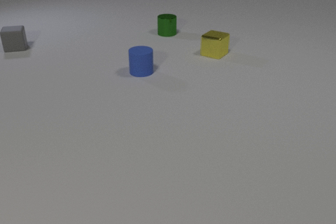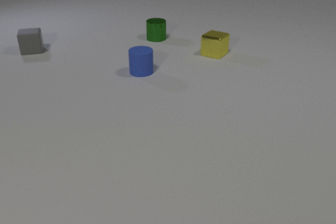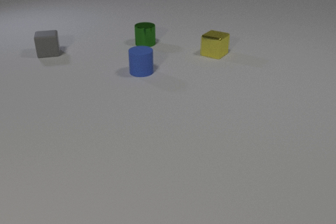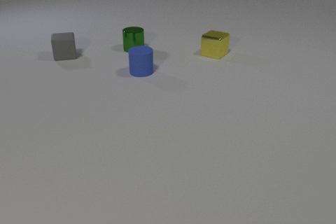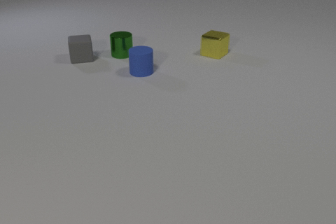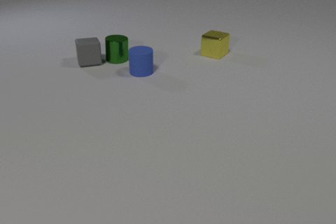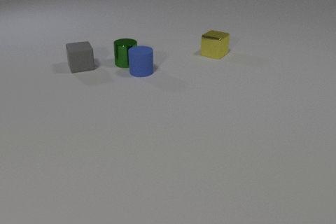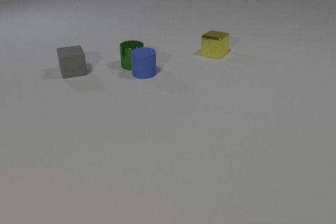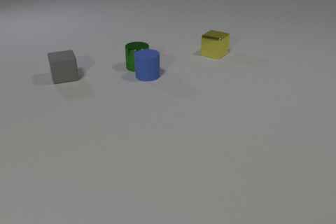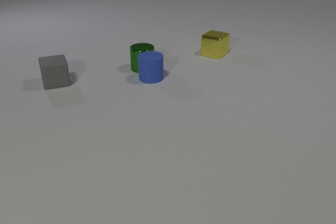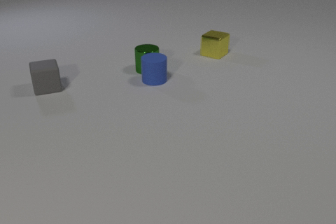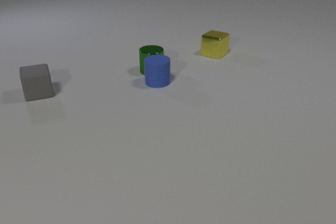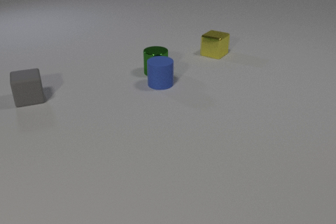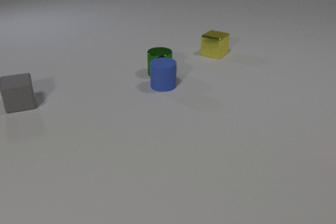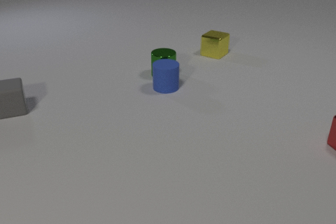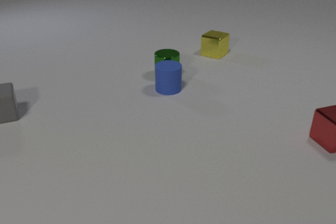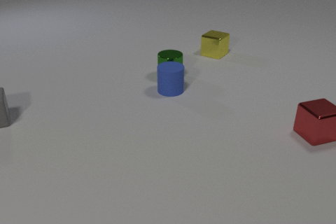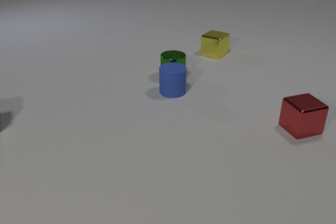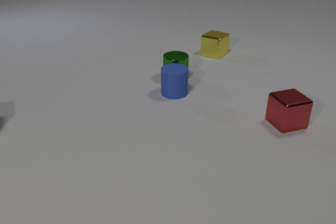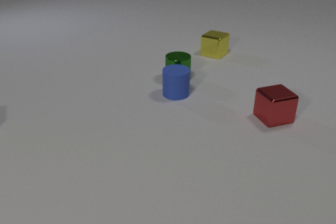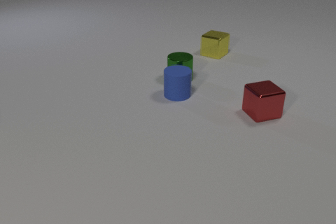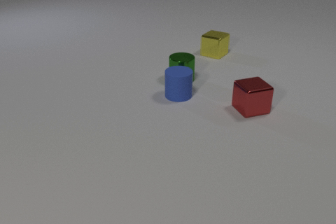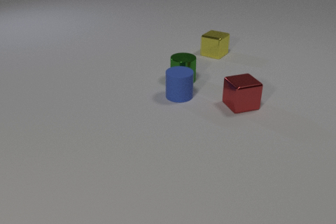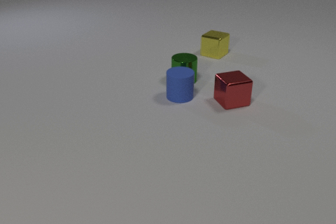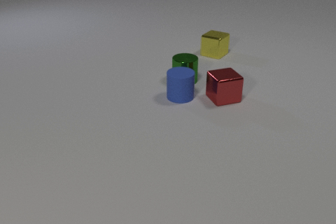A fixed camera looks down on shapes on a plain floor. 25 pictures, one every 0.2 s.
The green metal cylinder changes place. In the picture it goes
toward the camera.
The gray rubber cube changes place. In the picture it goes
toward the camera.
0.0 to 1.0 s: The green metal cylinder slides toward the camera and to the left. The gray rubber cube slides to the right and toward the camera. The green metal cylinder and the gray rubber cube collide.
1.0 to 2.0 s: The green metal cylinder slides to the right and toward the camera. The gray rubber cube slides toward the camera and to the left. The blue rubber cylinder slides toward the camera and to the right. The green metal cylinder and the blue rubber cylinder collide.
2.0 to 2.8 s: The green metal cylinder slides to the right and toward the camera. The gray rubber cube slides toward the camera and to the left. The blue rubber cylinder slides toward the camera and to the right. The red metal cube comes in at the right edge, slides to the left.
2.8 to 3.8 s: The green metal cylinder slides to the right and toward the camera. The gray rubber cube slides to the left and toward the camera, leaves at the left edge. The blue rubber cylinder slides toward the camera and to the right. The red metal cube slides to the left and away from the camera.
3.8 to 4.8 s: The green metal cylinder slides to the right. The blue rubber cylinder slides toward the camera. The red metal cube slides to the left and away from the camera.
How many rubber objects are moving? 2.
What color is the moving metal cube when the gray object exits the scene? red.
Are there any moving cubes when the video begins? yes.
